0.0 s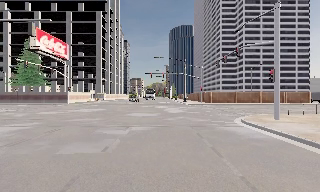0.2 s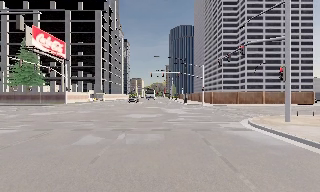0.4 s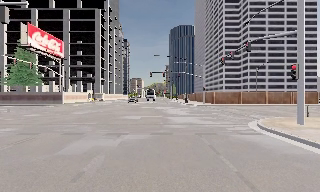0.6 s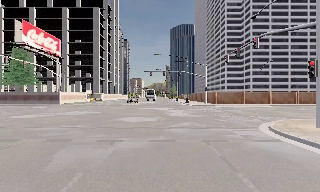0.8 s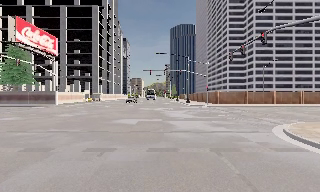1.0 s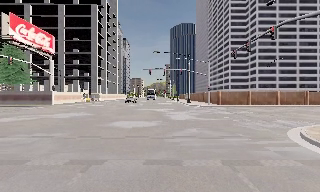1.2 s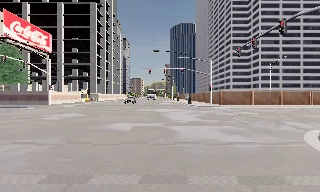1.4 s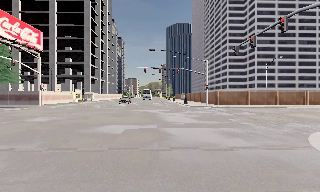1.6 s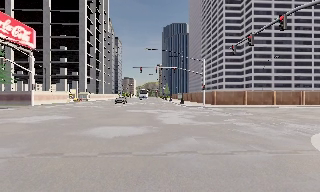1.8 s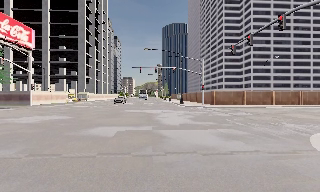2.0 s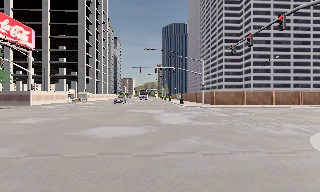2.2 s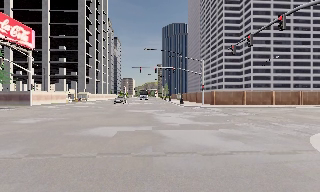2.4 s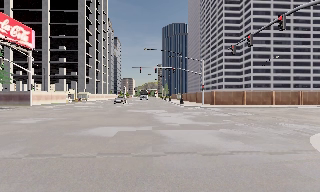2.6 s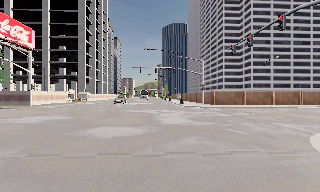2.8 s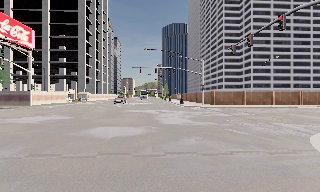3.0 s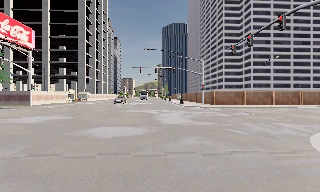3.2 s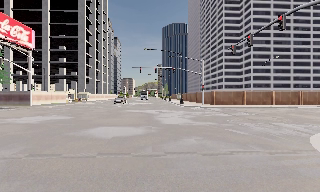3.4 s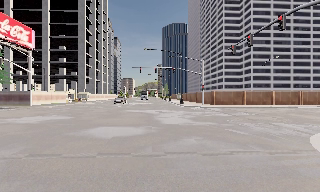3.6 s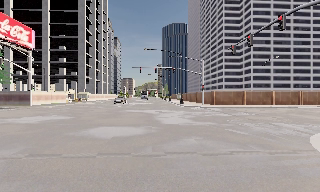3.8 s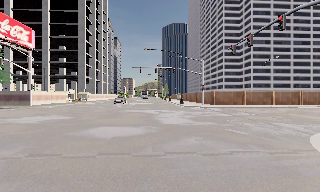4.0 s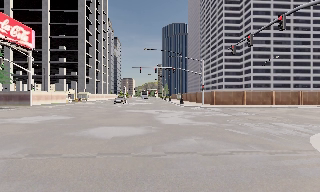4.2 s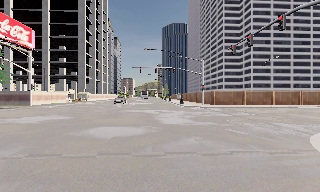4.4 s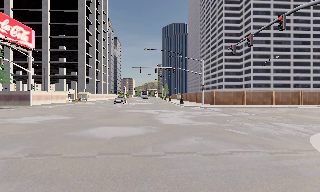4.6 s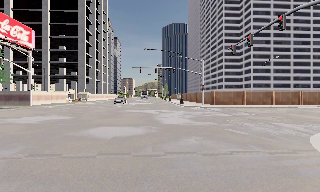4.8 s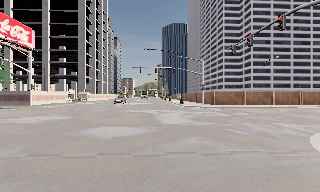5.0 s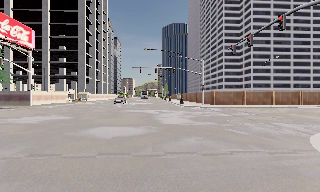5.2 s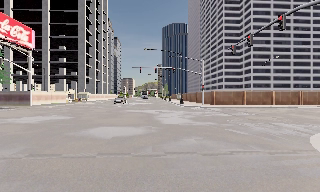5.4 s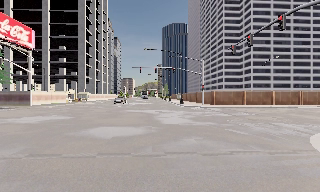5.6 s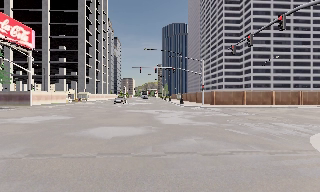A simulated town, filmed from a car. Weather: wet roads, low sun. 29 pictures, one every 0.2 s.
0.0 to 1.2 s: The camera travels forward, about 6 m, so what stands in front looms larger.
1.2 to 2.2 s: The camera travels forward, about 1 m, so what stands in front looms larger. It loses speed.
2.2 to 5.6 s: The camera keeps its place and its aim.
The film runs forward here.
